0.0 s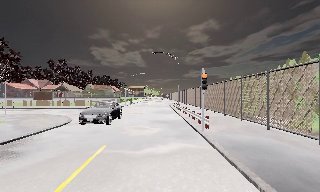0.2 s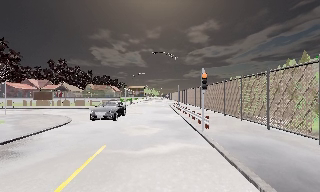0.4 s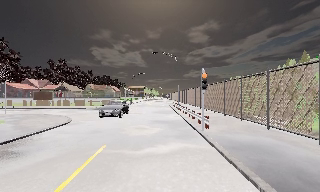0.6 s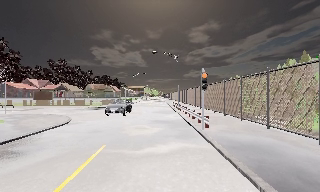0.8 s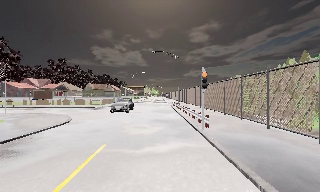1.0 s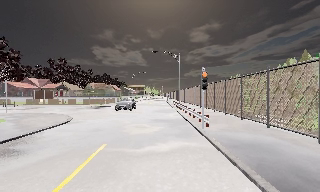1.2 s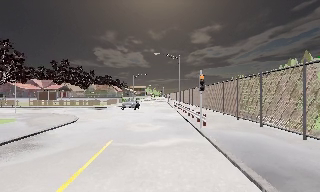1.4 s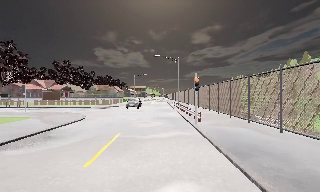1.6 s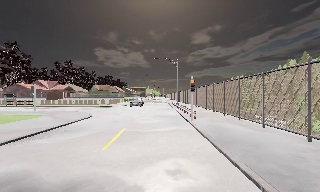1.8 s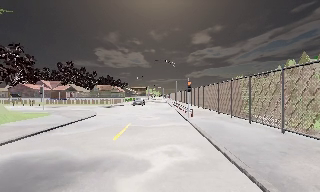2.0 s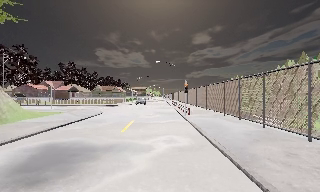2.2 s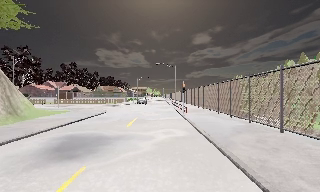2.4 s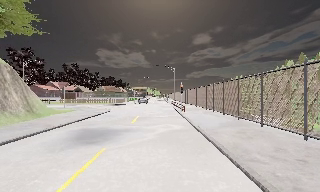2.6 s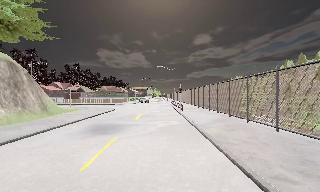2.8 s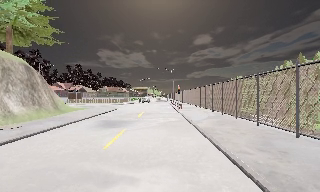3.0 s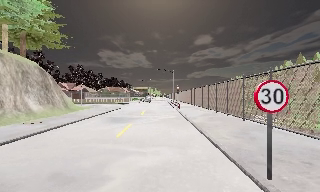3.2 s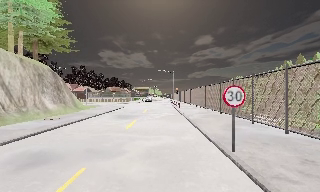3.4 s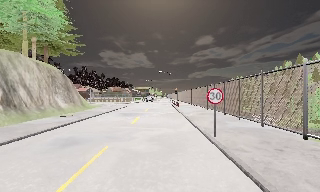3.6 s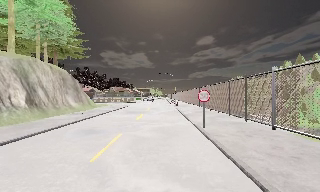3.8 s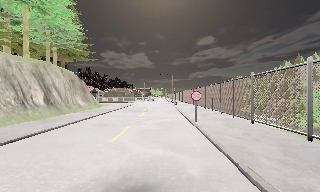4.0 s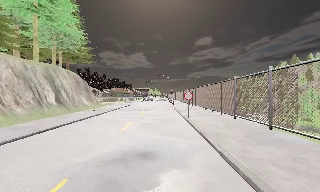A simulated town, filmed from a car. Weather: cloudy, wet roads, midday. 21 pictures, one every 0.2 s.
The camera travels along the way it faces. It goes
backward.
0.0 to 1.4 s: The camera travels backward, about 2 m, so what stands in front gets smaller. It gains speed.
1.4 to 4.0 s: The camera travels backward, about 20 m, so what stands in front gets smaller.
The film runs backward here.
